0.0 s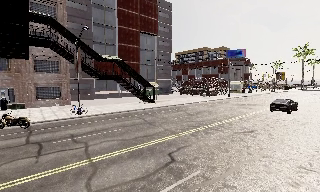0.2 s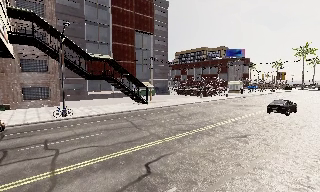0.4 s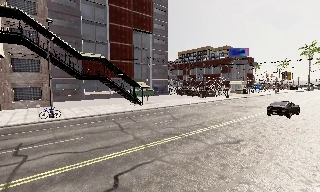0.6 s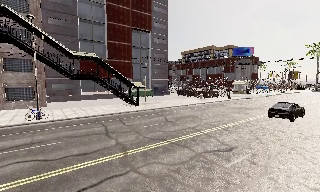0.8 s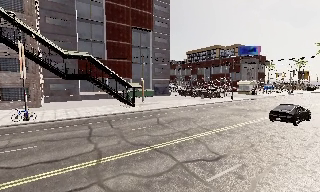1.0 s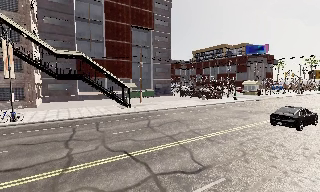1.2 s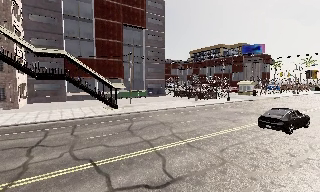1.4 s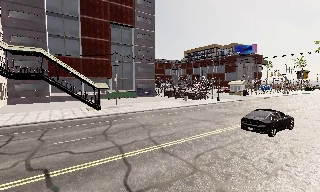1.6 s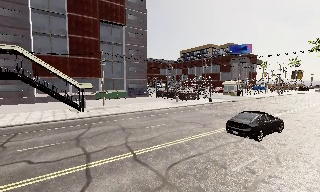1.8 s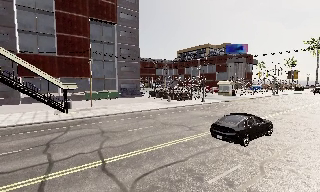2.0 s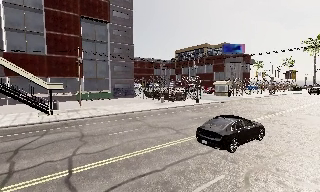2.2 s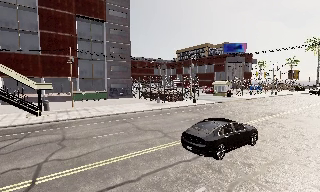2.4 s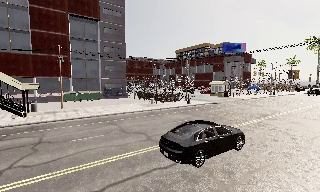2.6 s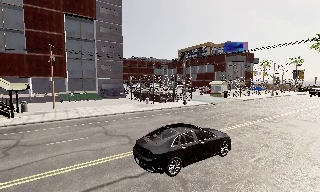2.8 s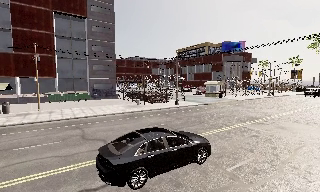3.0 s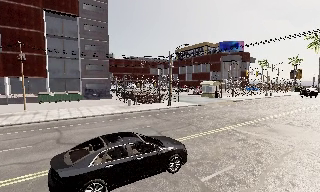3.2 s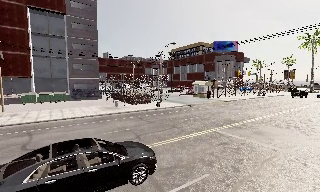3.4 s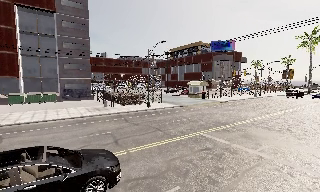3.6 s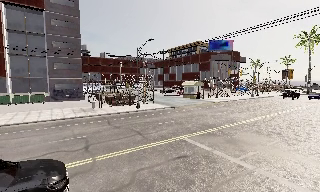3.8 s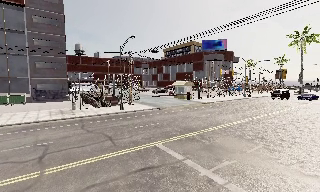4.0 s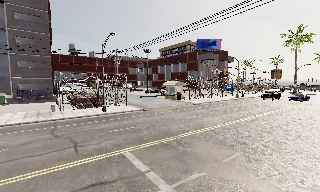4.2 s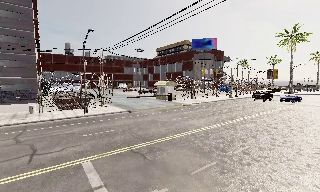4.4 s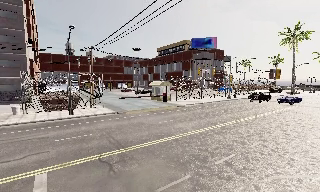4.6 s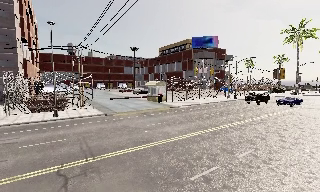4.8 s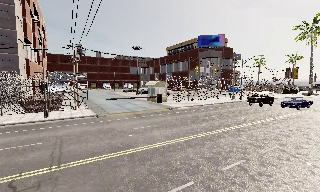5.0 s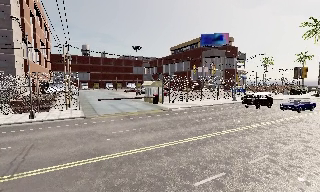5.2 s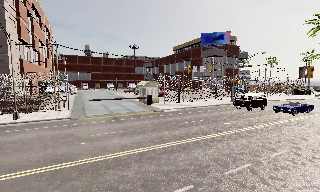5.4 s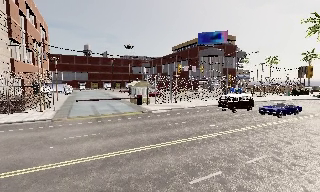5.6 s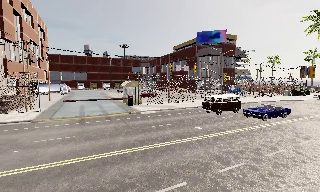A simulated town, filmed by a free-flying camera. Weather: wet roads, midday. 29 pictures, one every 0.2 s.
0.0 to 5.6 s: The camera pans to its left, which is counterclockwise from overhead, by about 15 degrees. It travels to its right and forward, about 40 m, so close, fixed things drift to the left.
The film runs forward here.
